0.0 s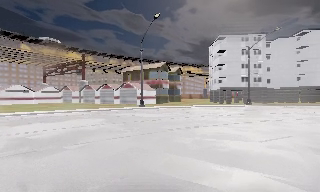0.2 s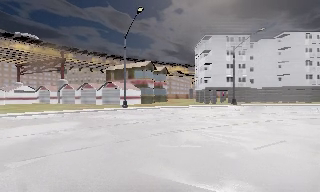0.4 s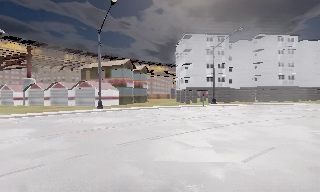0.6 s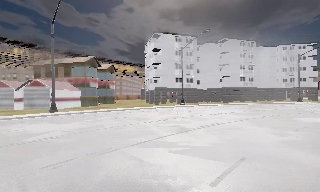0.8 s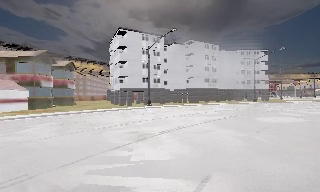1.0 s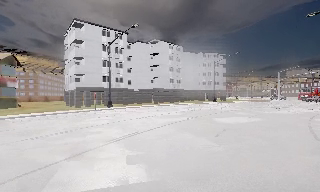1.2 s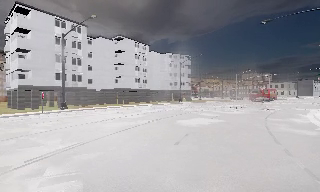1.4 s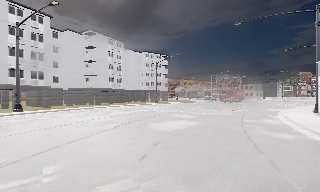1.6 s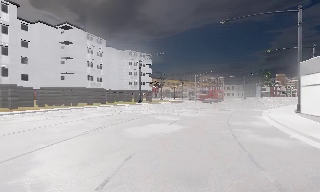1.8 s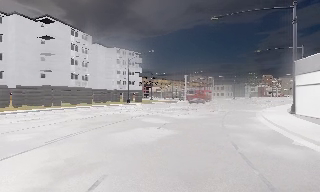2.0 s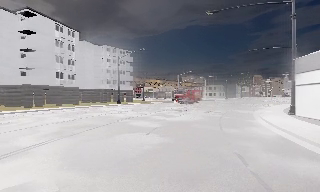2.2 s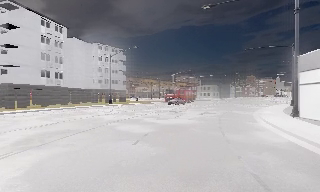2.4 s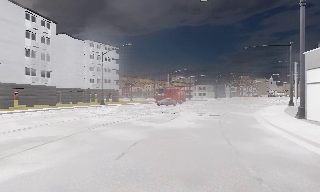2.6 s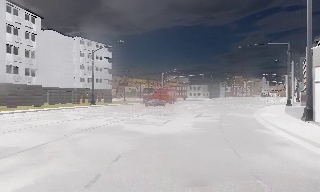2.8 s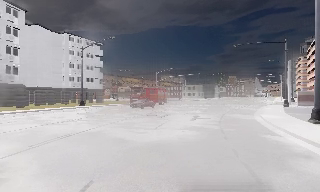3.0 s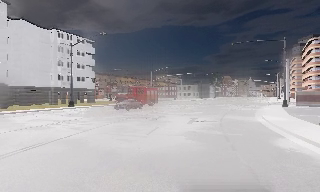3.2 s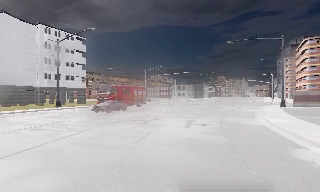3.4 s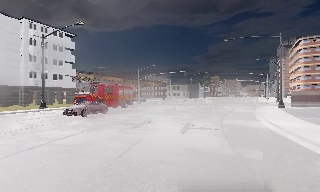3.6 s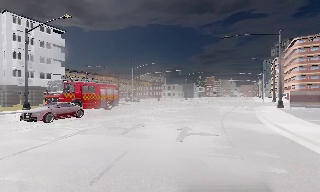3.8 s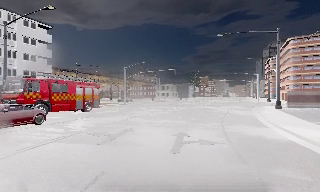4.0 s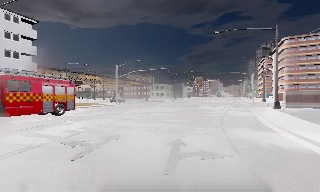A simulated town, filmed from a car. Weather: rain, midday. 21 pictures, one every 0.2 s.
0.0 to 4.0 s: The camera swings to its right by about 95 degrees, and the scene slides to the left. It travels forward, about 30 m.
The film runs forward here.
